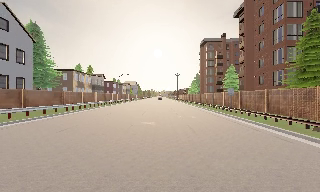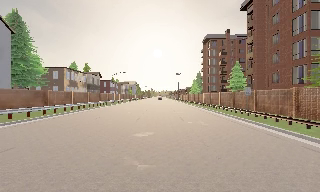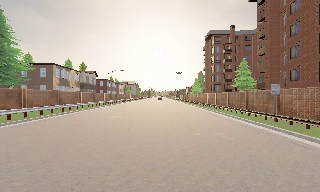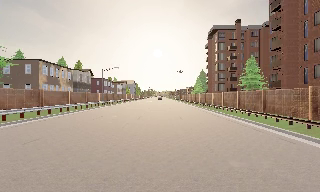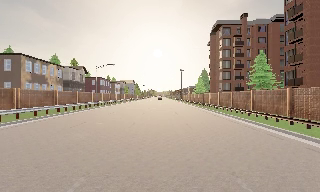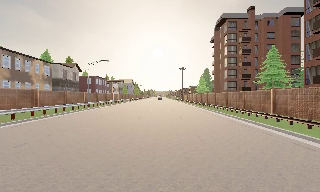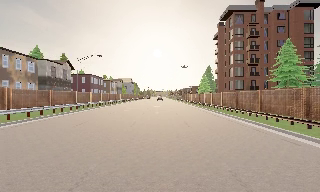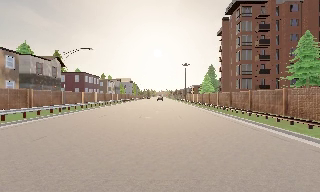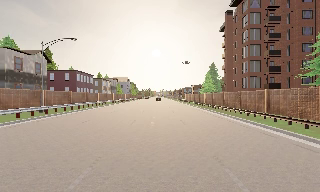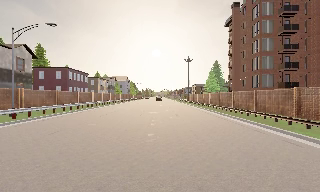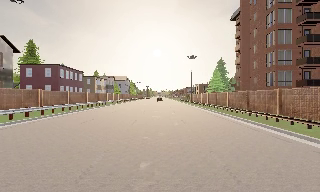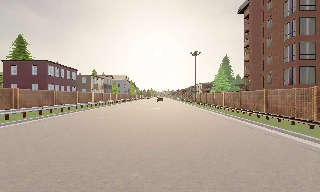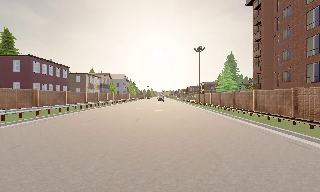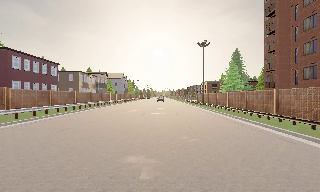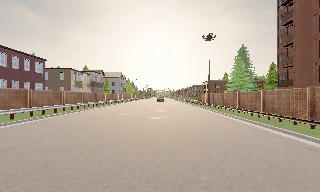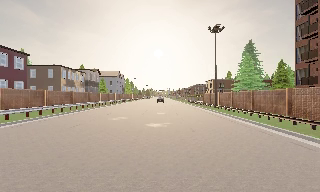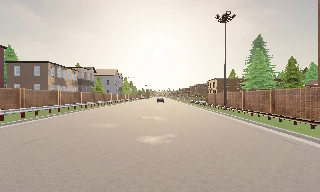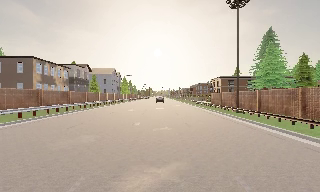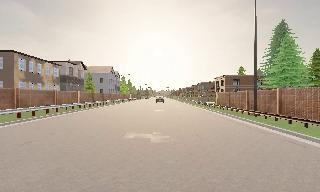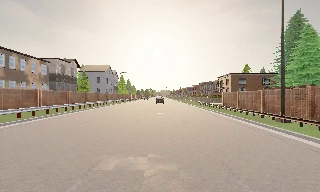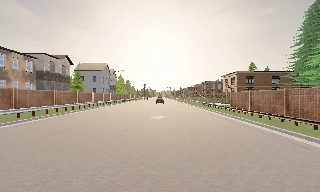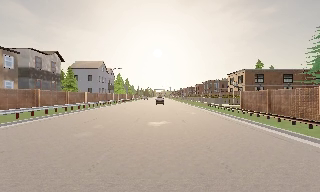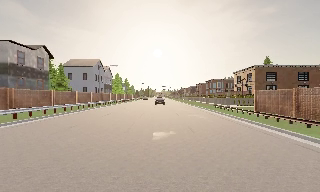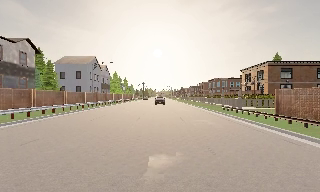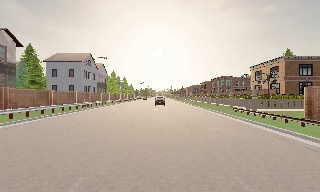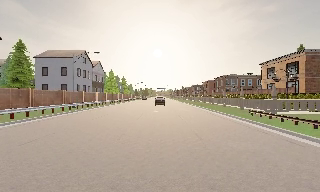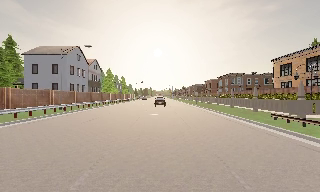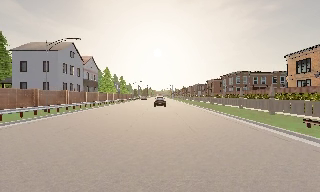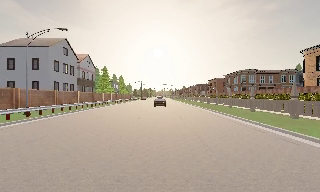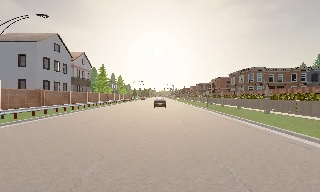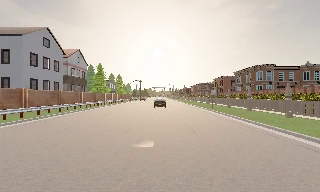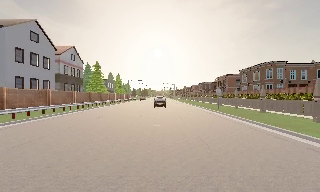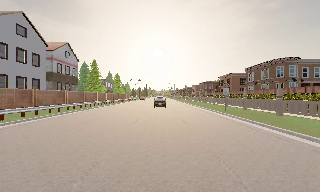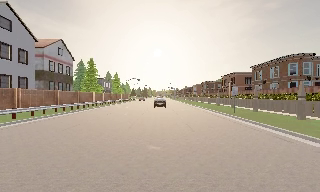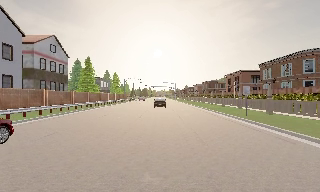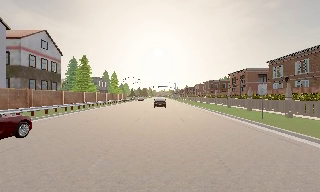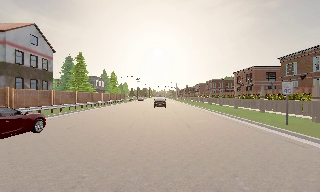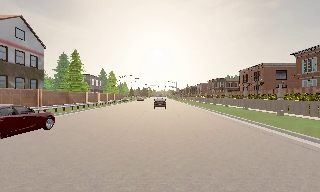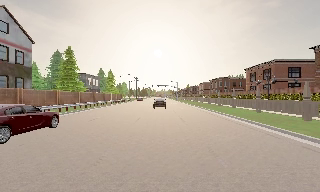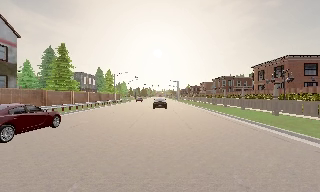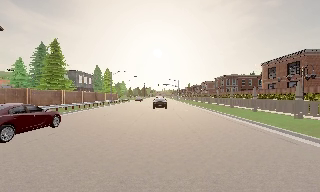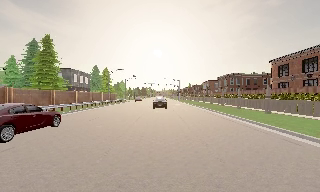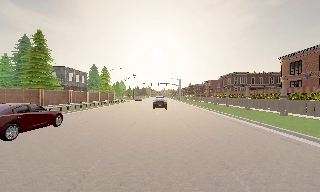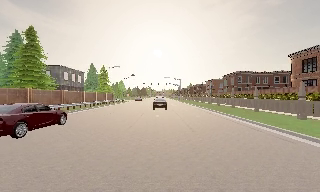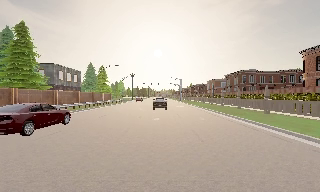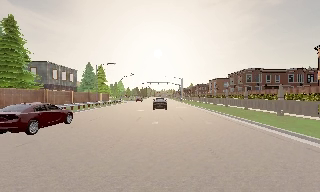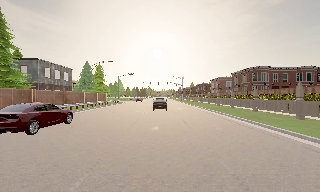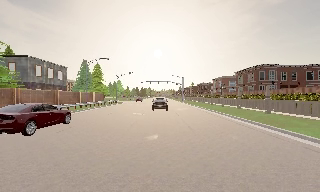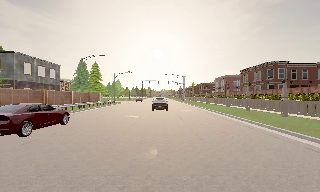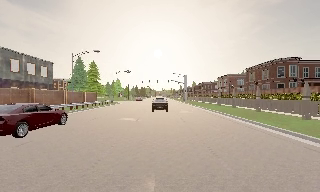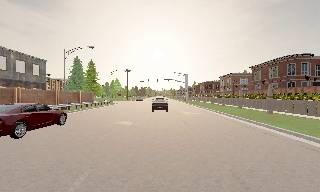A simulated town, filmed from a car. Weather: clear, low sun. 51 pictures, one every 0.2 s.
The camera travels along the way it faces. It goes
forward.
0.0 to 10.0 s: The camera travels forward, about 135 m, so what stands in front looms larger. It loses speed.
The film runs forward here.
